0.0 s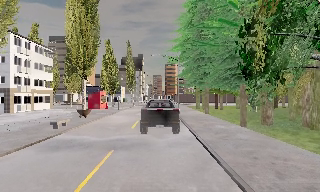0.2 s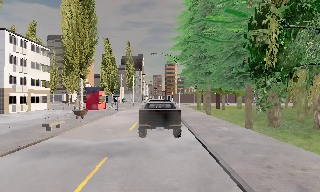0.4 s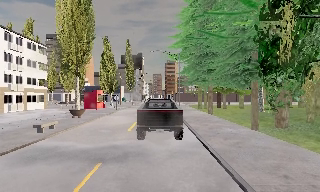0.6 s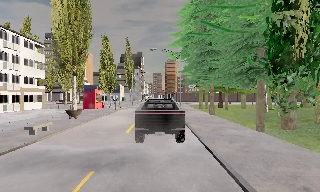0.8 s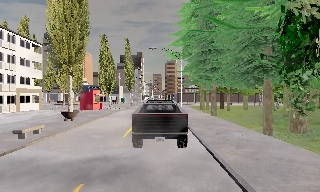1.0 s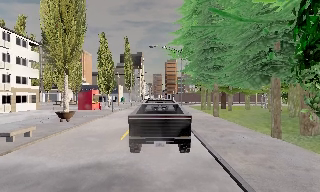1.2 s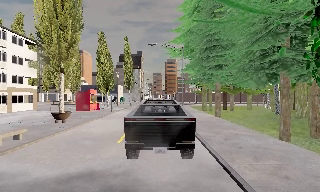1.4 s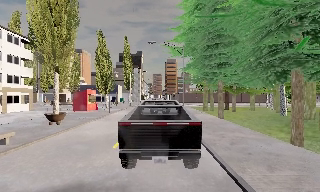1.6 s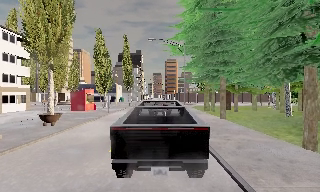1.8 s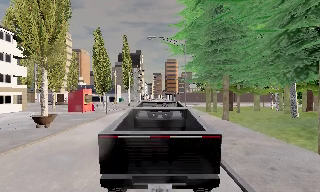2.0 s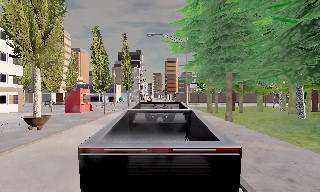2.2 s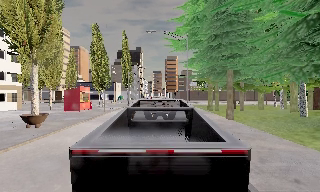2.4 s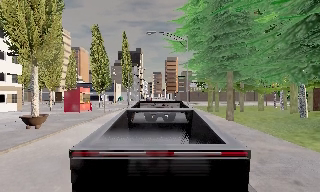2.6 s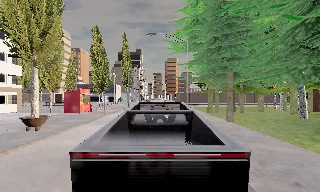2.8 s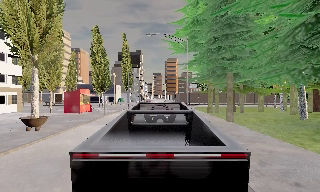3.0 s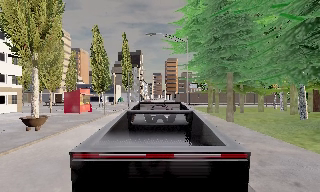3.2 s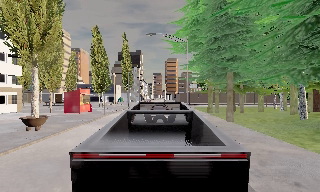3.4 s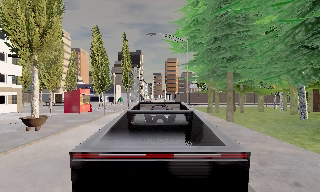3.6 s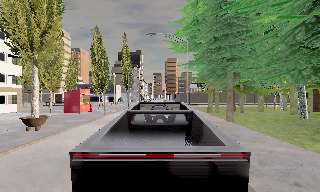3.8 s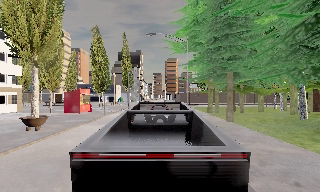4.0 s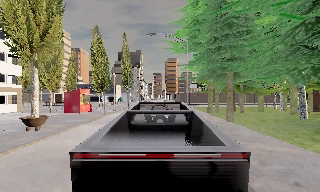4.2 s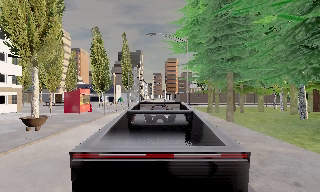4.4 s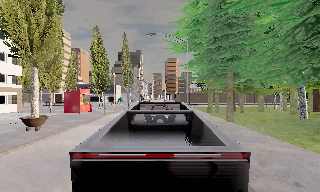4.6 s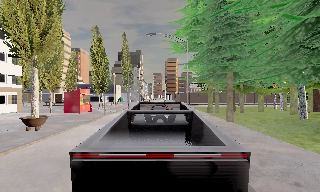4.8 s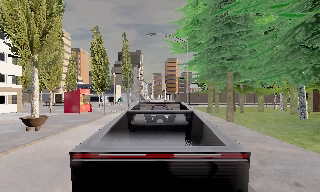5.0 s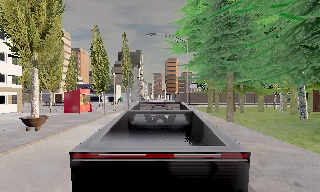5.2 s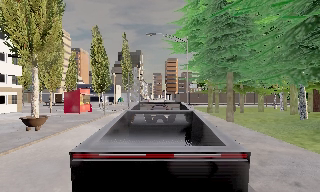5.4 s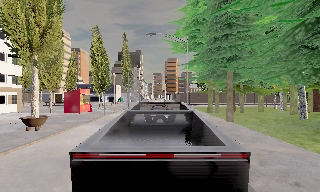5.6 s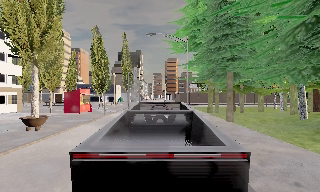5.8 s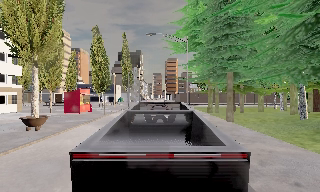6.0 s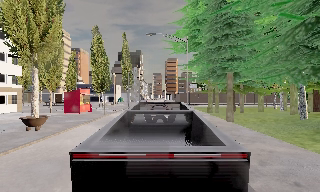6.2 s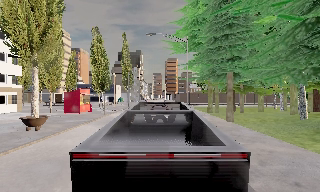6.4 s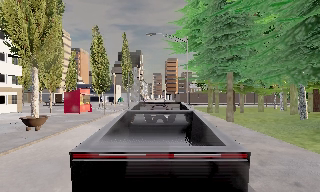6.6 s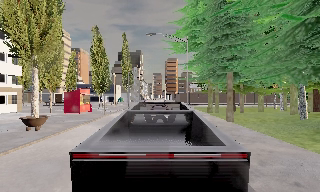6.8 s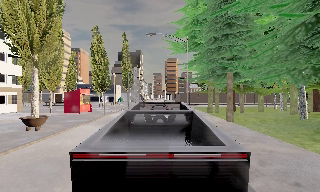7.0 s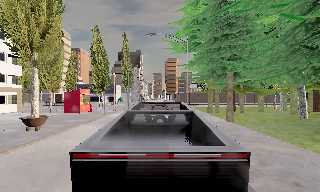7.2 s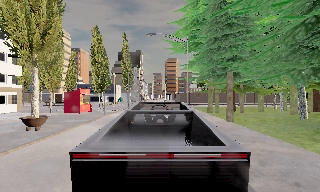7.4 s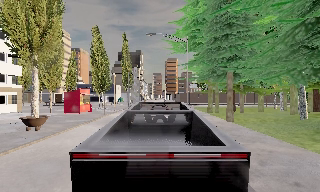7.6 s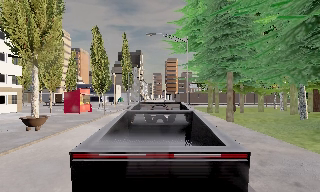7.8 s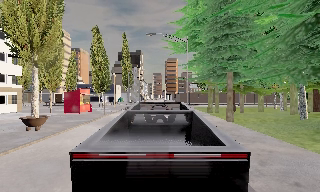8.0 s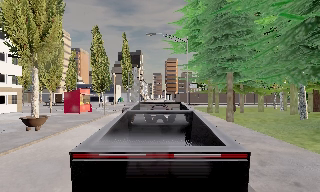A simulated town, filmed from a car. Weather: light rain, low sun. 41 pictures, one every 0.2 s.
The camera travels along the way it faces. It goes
forward.
0.0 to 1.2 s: The camera travels forward, about 4 m, so what stands in front looms larger.
1.2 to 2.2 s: The camera travels forward, about 3 m, so what stands in front looms larger. It loses speed.
2.2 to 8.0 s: The camera keeps its place and its aim.
The film runs forward here.
